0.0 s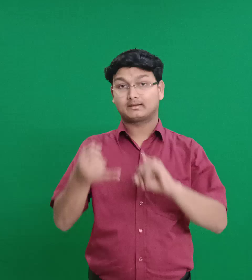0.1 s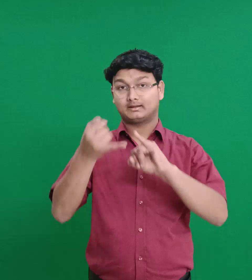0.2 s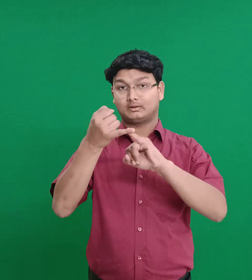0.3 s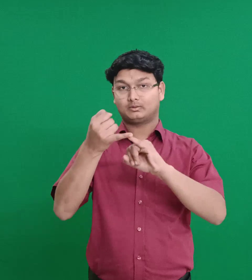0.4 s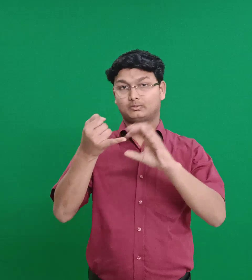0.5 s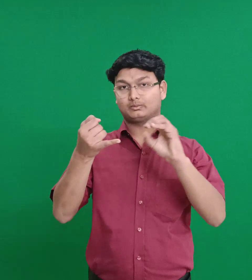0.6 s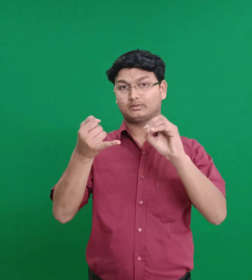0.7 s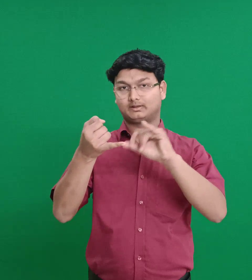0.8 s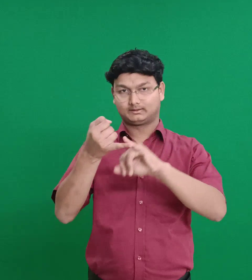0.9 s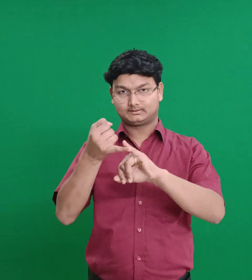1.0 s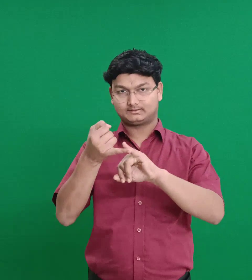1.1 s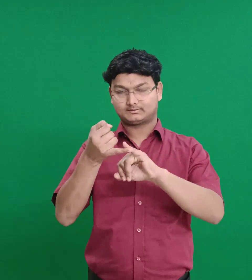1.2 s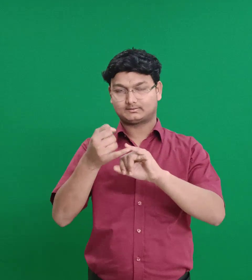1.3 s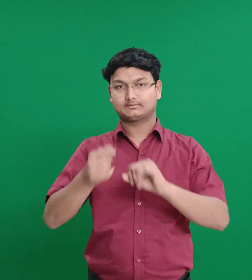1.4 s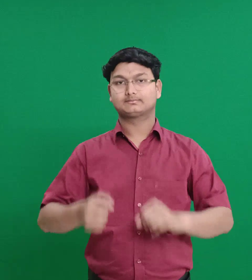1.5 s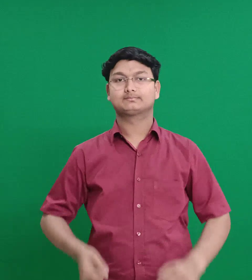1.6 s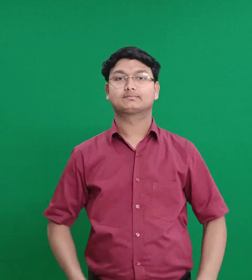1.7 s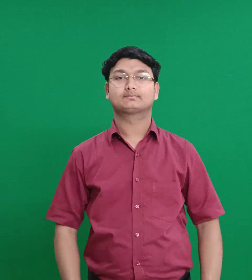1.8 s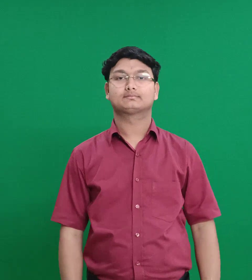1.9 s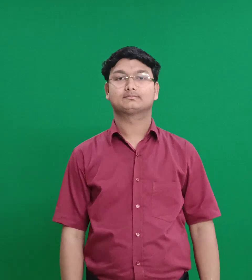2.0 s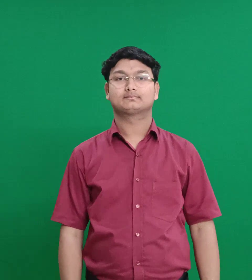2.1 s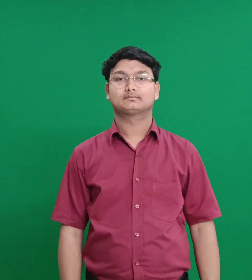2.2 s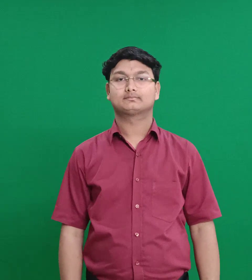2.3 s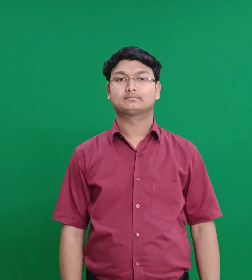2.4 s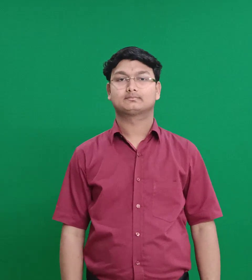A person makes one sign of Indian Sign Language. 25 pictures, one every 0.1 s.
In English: sosthenes
